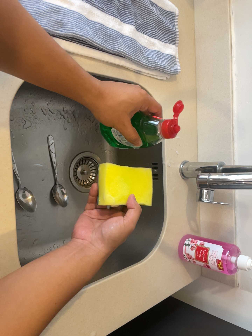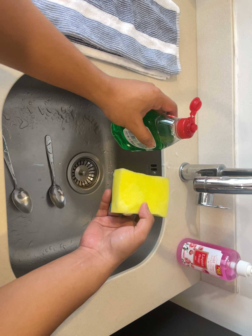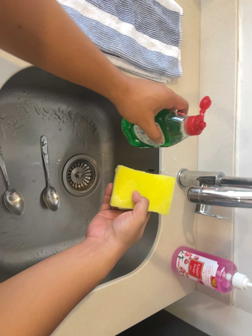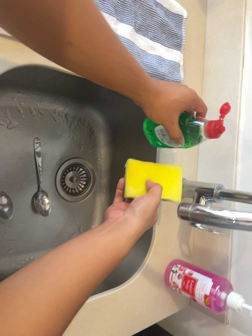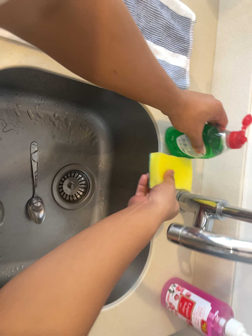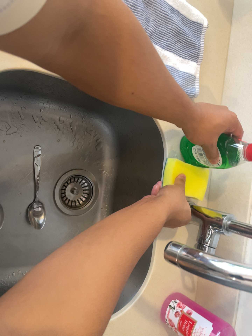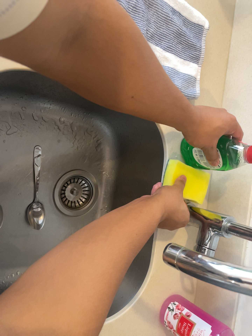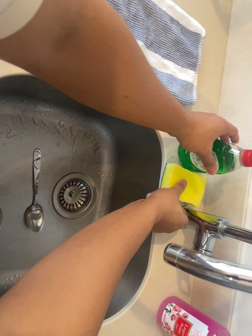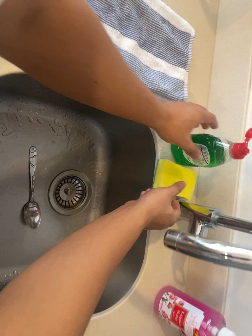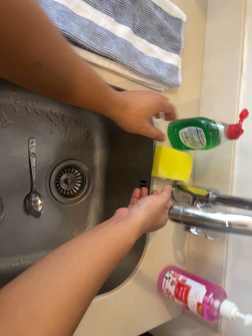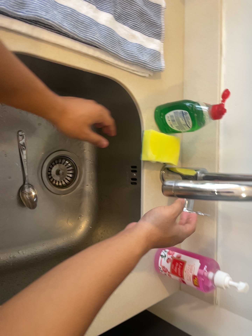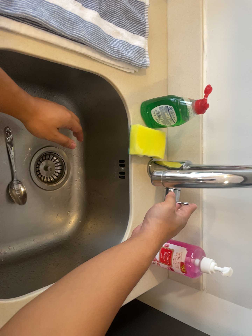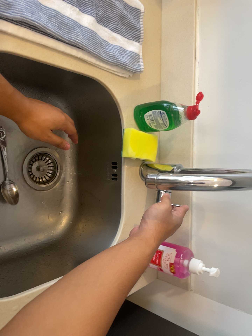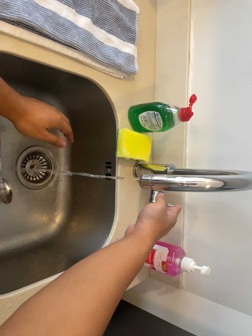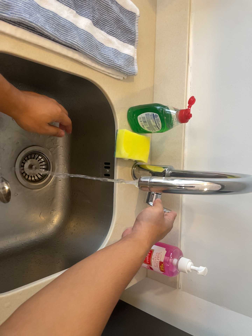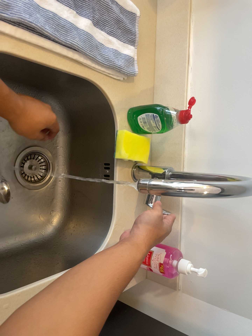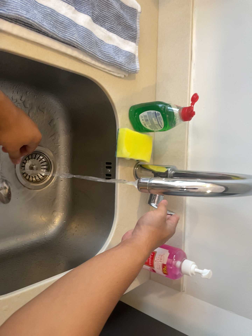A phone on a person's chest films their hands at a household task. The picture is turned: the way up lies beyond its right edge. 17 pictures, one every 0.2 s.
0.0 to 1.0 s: The camera travels forward and to its right, about 14 cm, so what stands in front looms larger. It rolls about its line of sight by about 10 degrees, and the scene rotates clockwise.
1.0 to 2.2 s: The camera pans to its right by about 10 degrees. It travels backward, about 10 cm, so what stands in front gets smaller. It rolls about its line of sight by about 10 degrees, and the scene rotates counterclockwise.
2.2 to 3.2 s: The camera shifts only a little, or ends up much as it began.
The film runs backward here.
